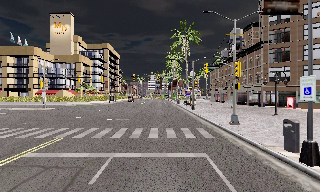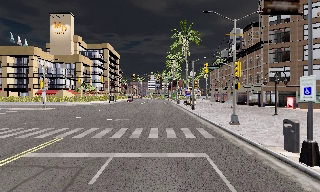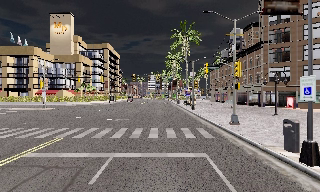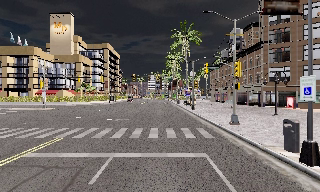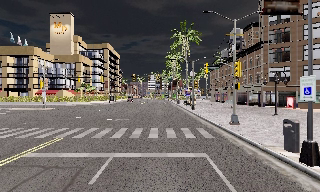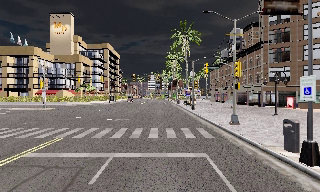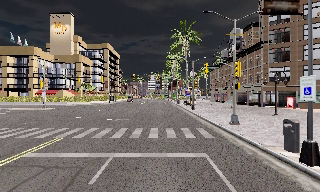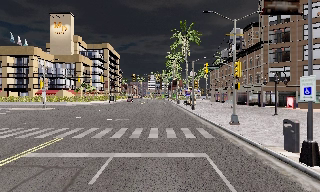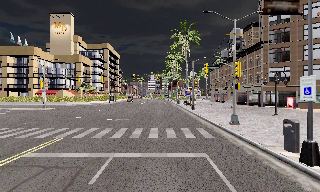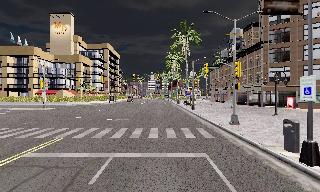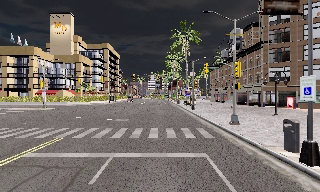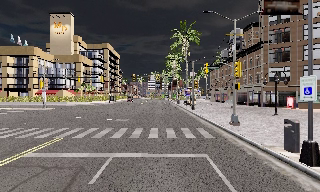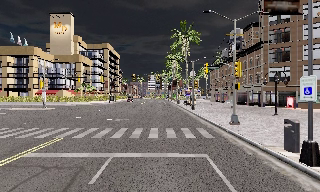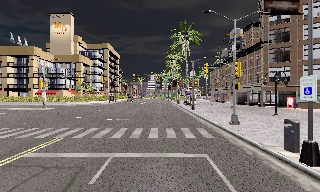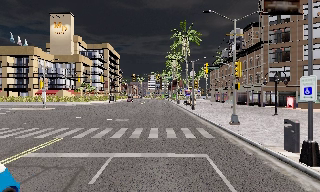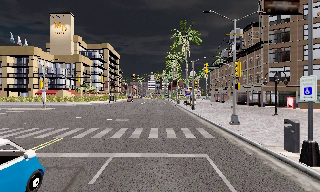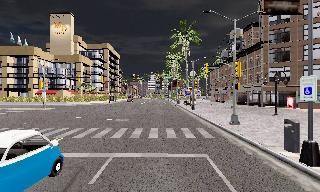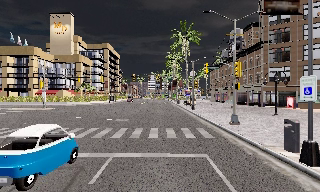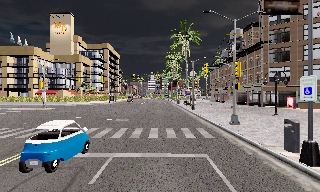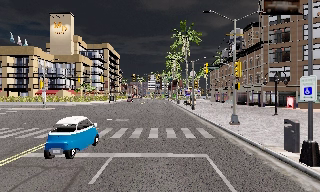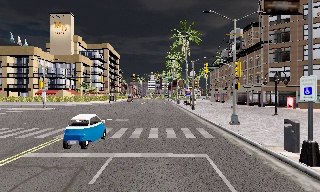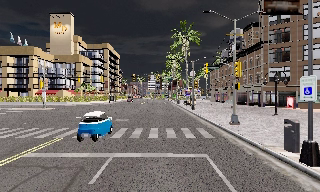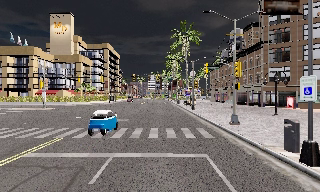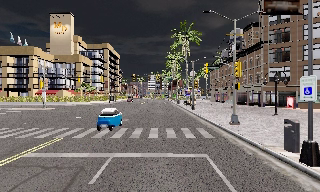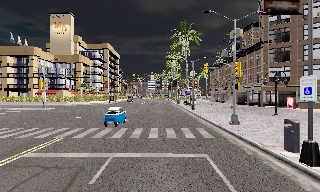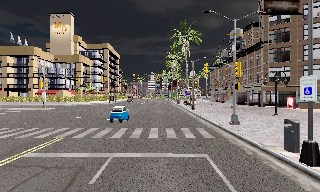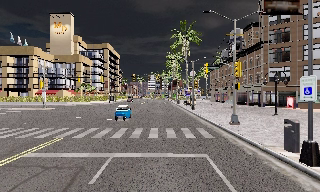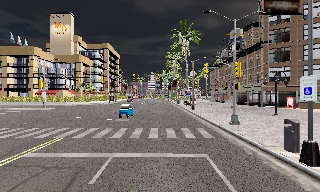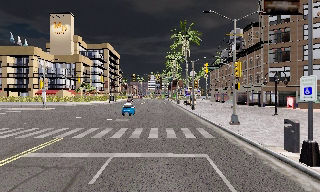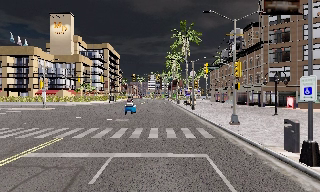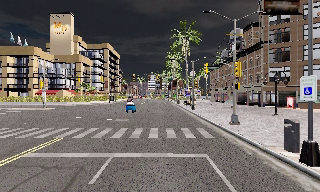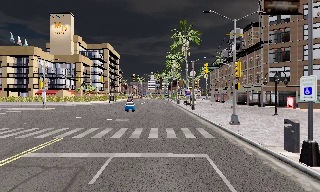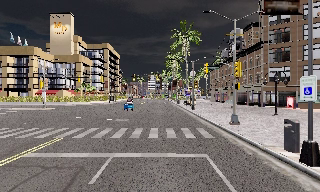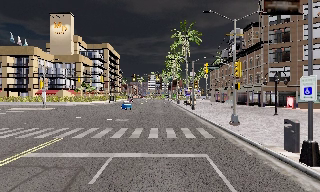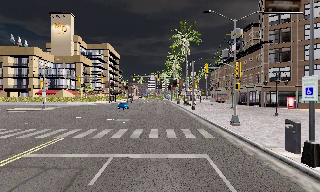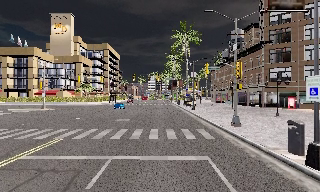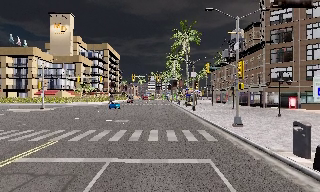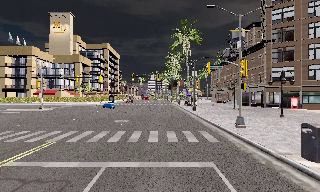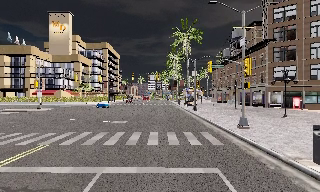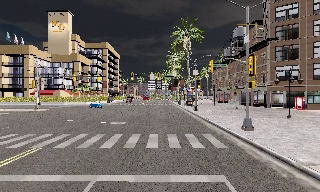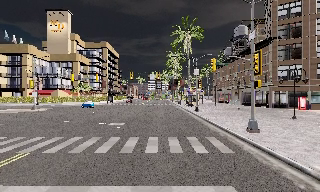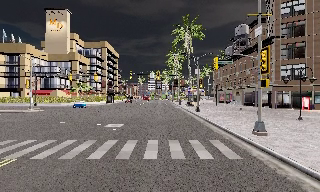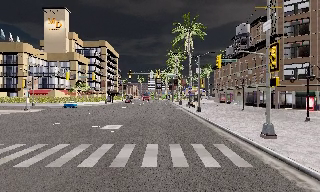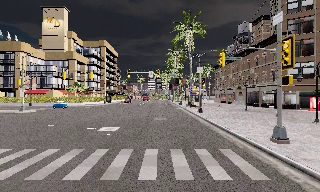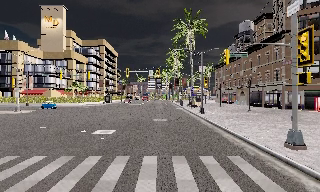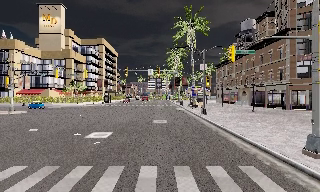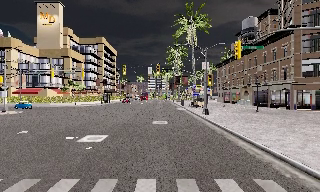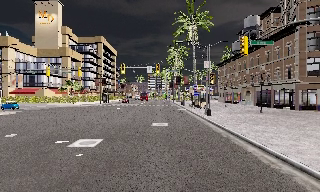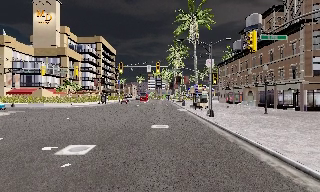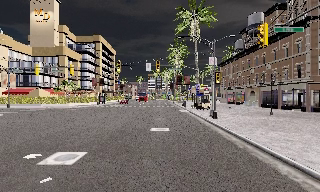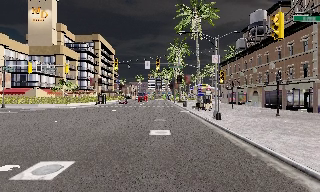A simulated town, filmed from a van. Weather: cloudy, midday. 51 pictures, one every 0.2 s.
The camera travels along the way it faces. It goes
forward.
0.0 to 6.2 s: The camera keeps its place and its aim.
6.2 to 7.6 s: The camera travels forward, about 1 m, so what stands in front looms larger. It gains speed.
7.6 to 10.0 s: The camera travels forward, about 9 m, so what stands in front looms larger.
The film runs forward here.
